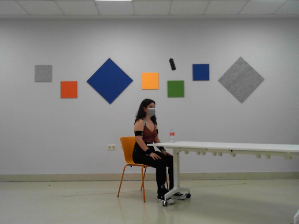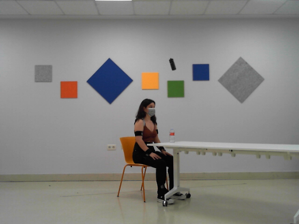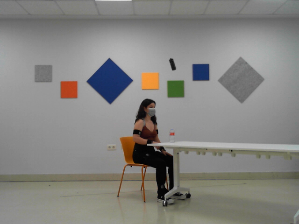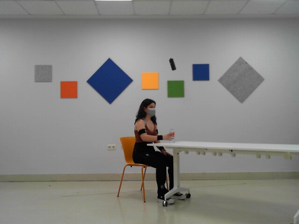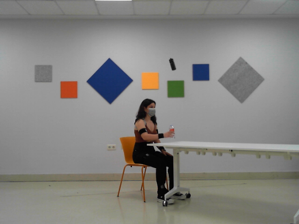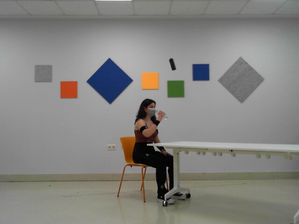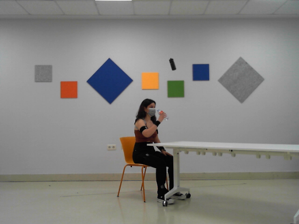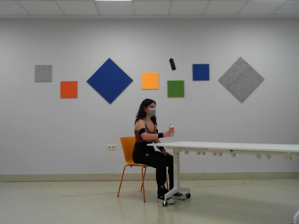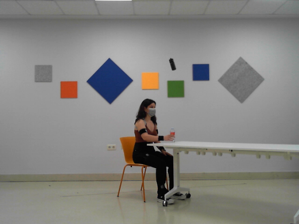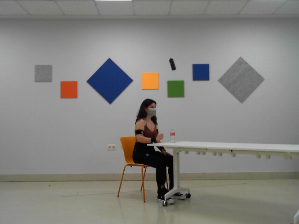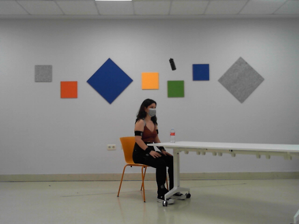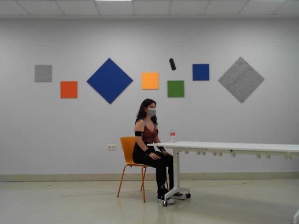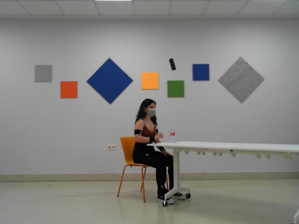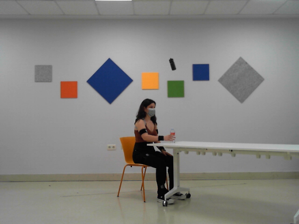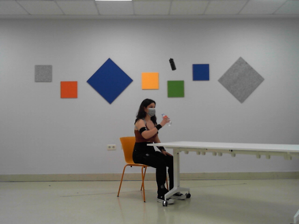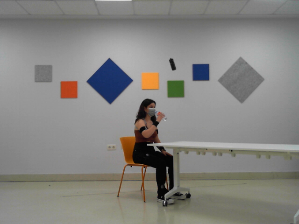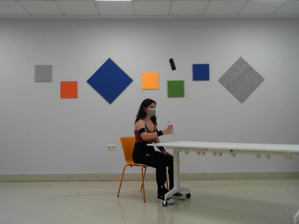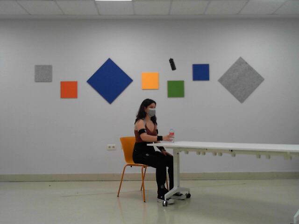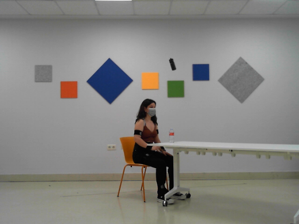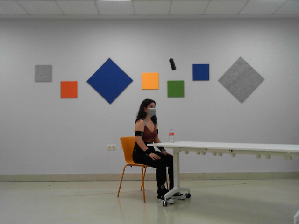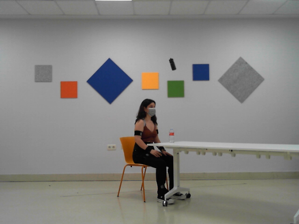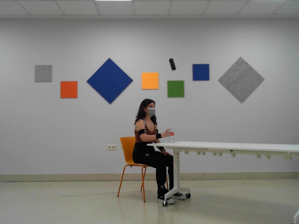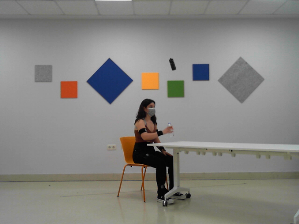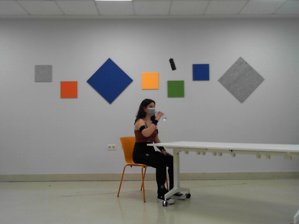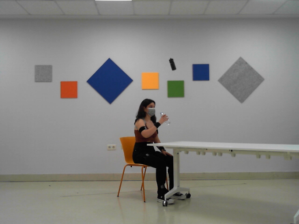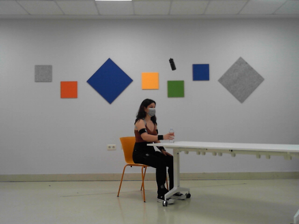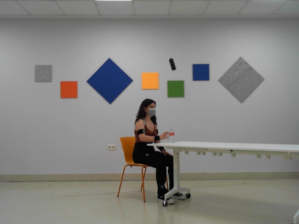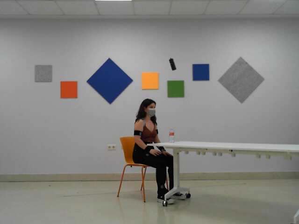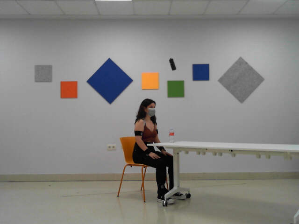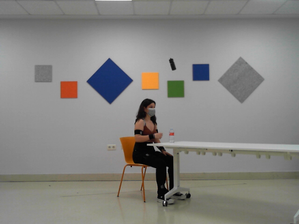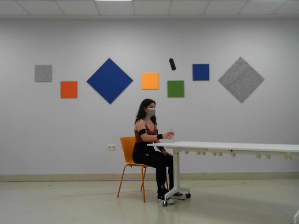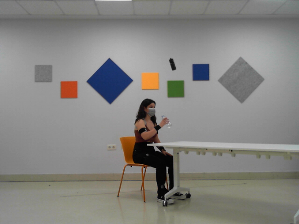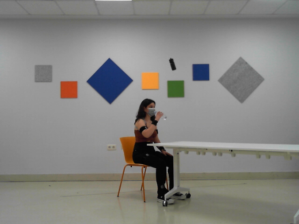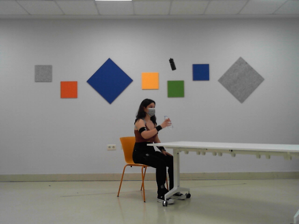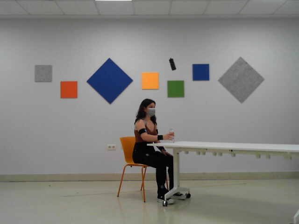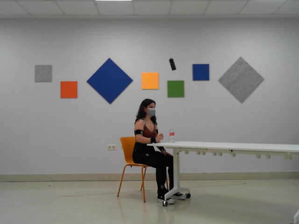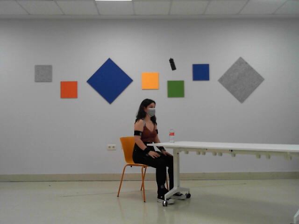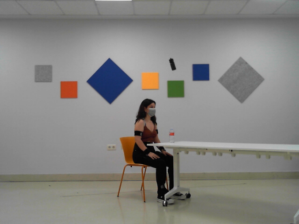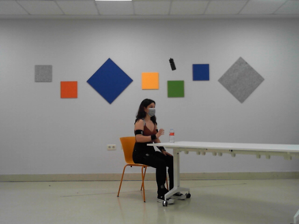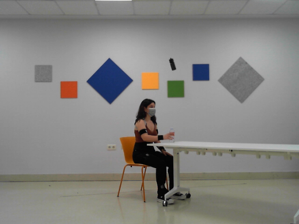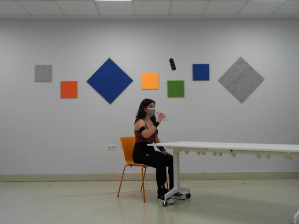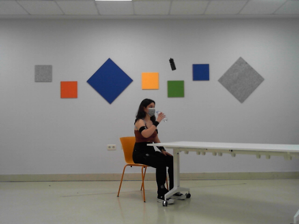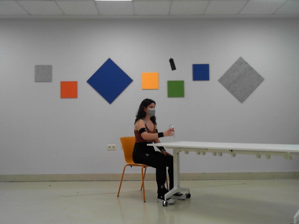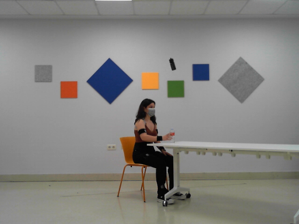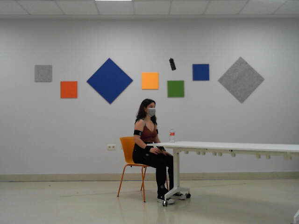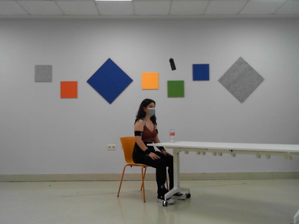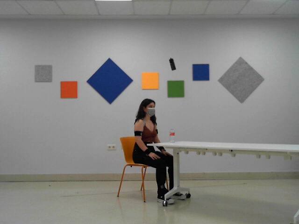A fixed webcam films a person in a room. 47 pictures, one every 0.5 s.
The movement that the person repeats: Drink from a bottle, right hand.
